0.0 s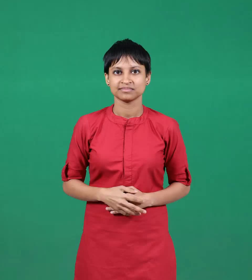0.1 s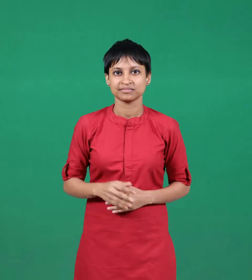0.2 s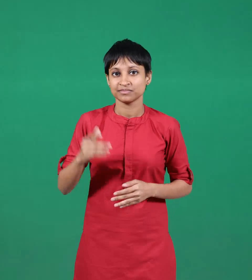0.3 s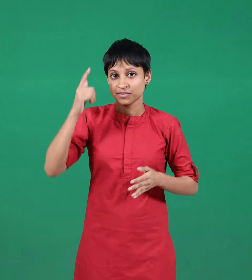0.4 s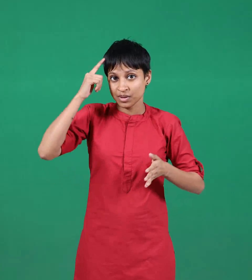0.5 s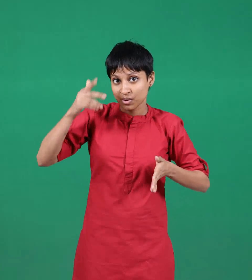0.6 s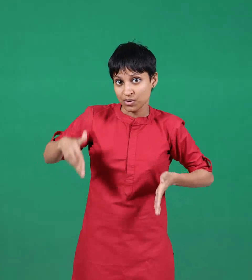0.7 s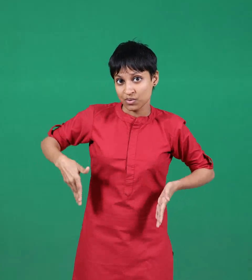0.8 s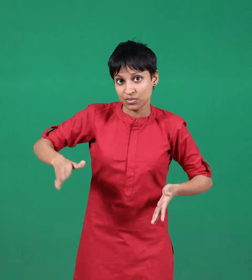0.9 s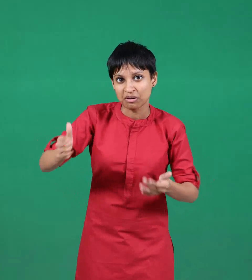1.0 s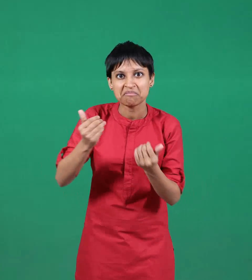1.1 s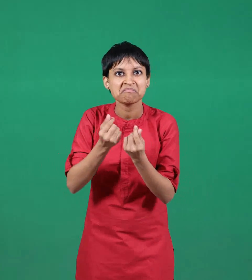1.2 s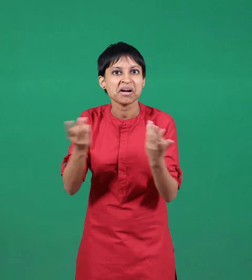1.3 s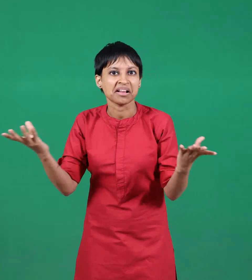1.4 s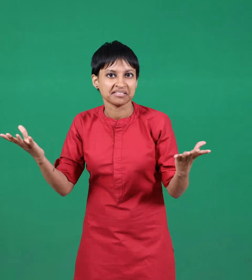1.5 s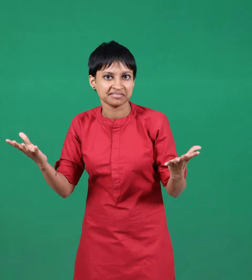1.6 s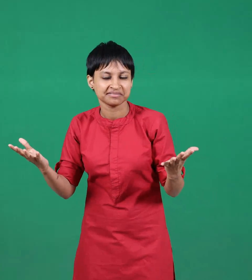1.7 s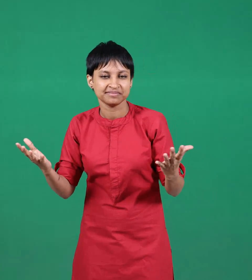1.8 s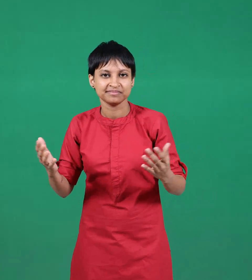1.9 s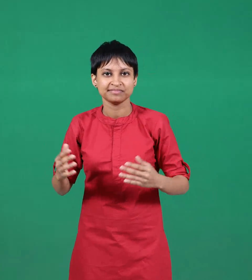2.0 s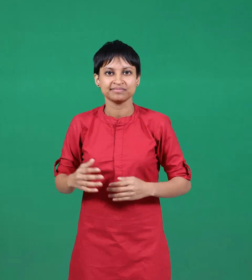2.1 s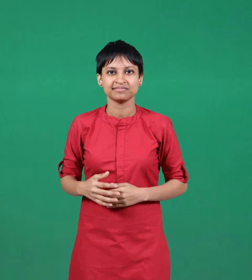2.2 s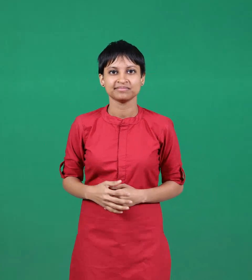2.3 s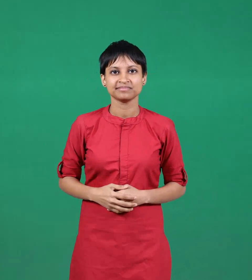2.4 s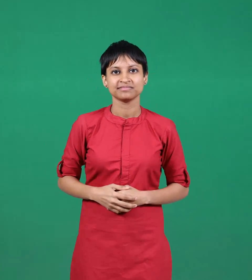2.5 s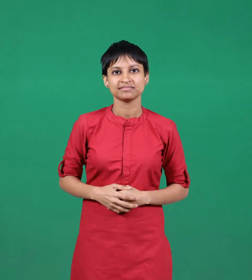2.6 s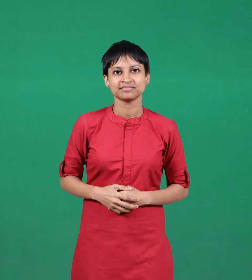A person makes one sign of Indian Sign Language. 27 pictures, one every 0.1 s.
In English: streets & roads
